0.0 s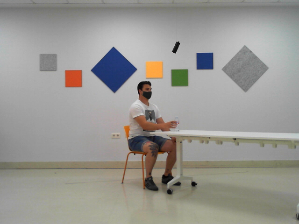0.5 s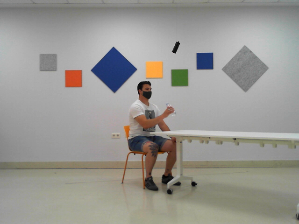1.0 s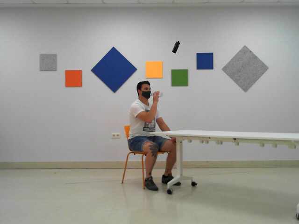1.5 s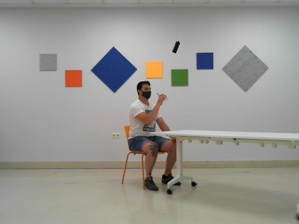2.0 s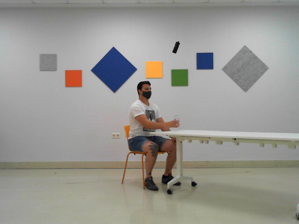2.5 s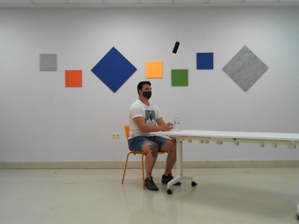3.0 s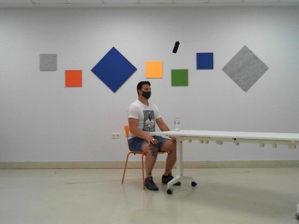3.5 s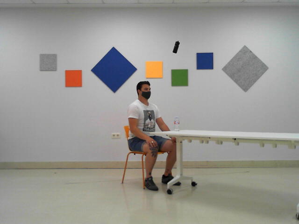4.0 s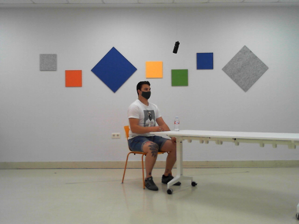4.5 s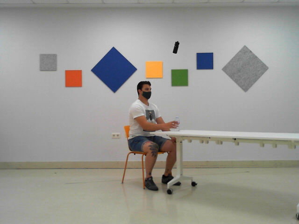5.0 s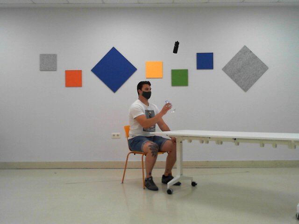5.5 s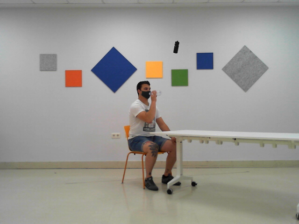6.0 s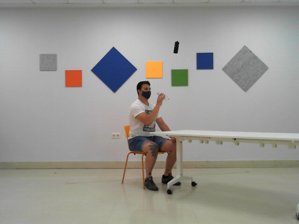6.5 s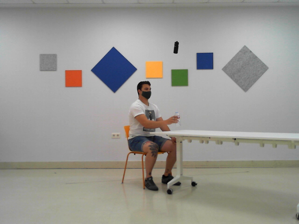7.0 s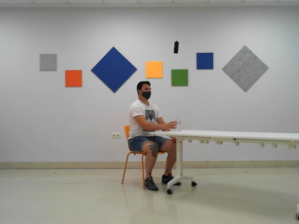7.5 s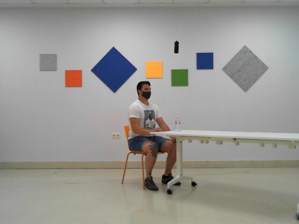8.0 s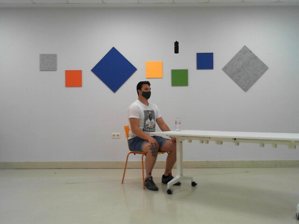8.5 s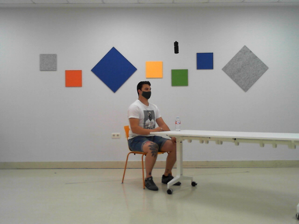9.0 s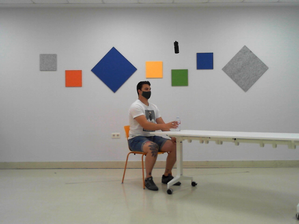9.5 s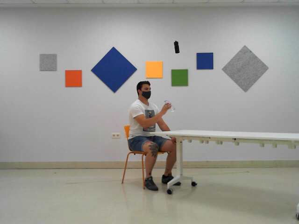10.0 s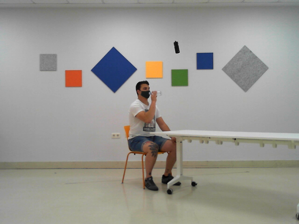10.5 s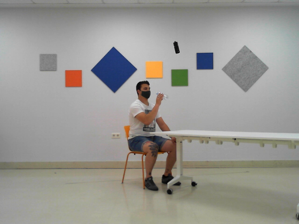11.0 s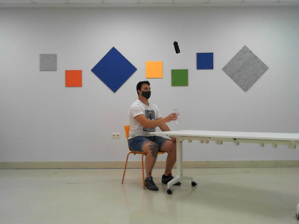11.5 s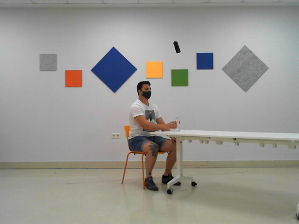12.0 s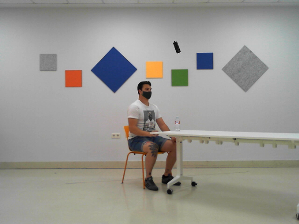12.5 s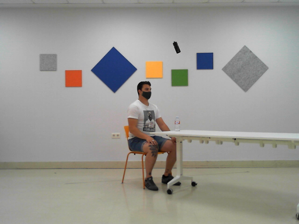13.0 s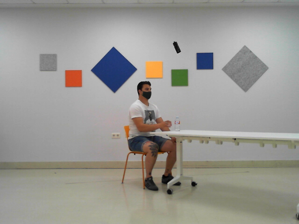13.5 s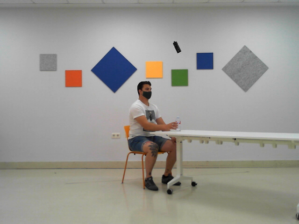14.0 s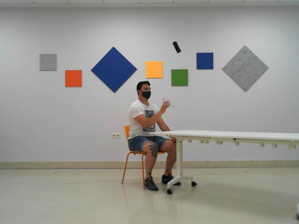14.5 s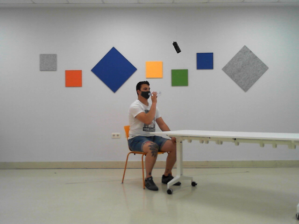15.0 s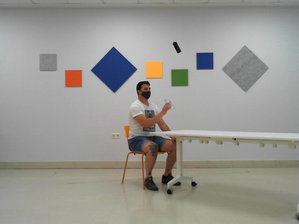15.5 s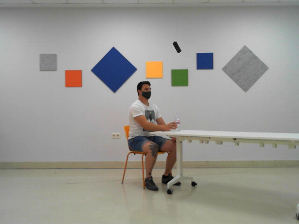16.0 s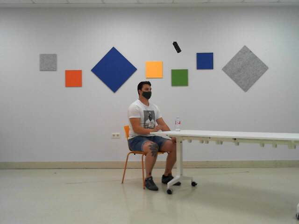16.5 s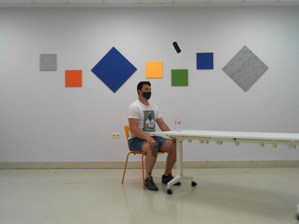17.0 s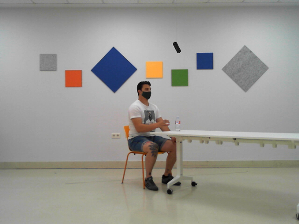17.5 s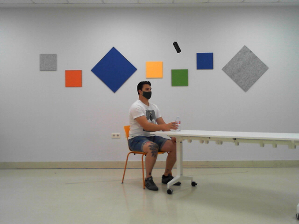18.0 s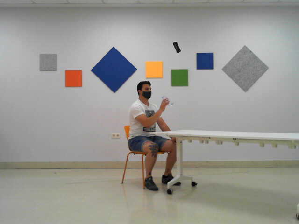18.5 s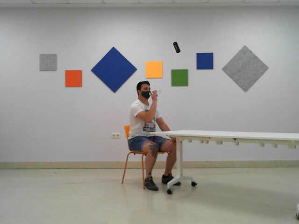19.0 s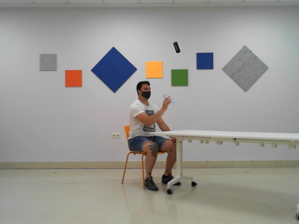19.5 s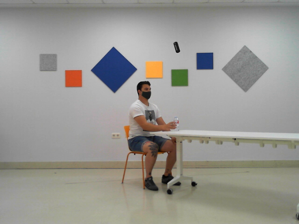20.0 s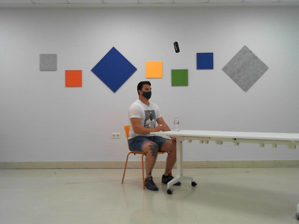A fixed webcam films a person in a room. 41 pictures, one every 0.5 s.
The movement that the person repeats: Drink from a bottle, right hand.
